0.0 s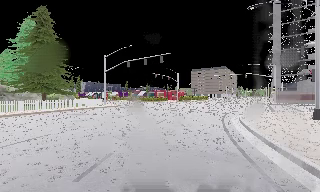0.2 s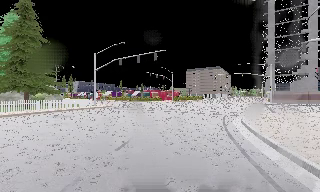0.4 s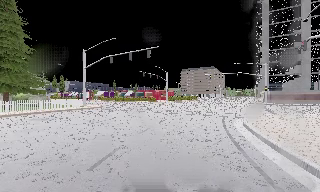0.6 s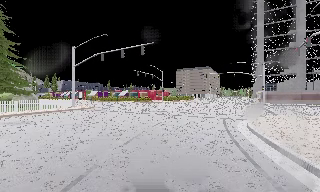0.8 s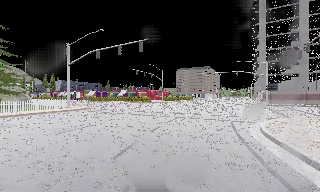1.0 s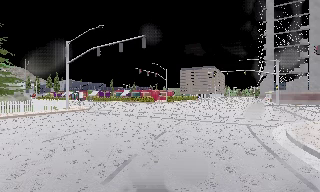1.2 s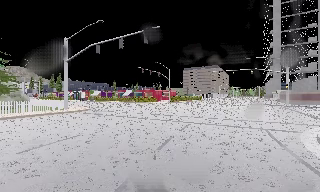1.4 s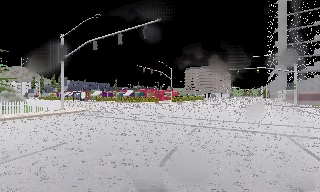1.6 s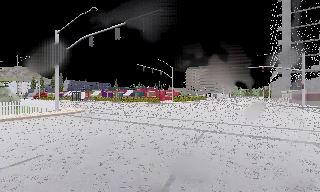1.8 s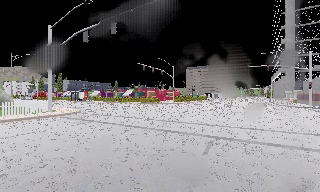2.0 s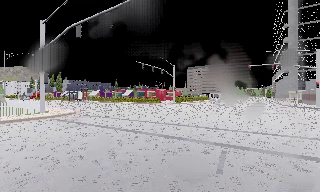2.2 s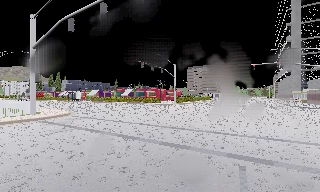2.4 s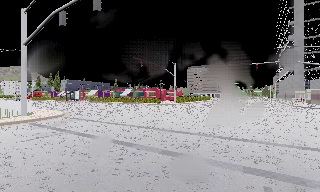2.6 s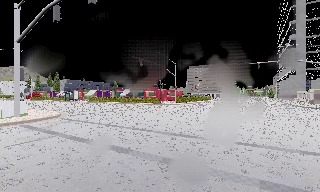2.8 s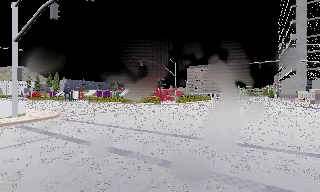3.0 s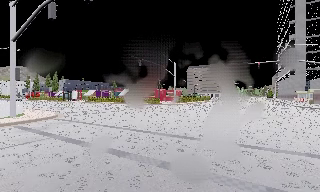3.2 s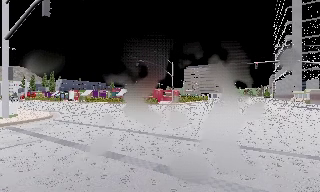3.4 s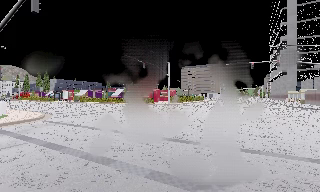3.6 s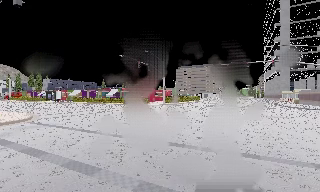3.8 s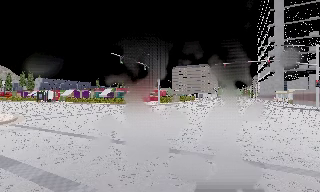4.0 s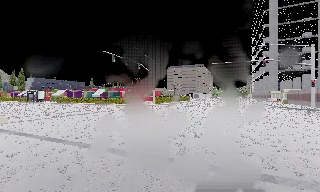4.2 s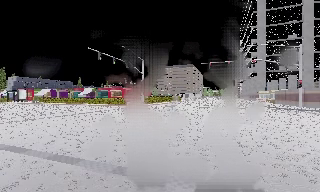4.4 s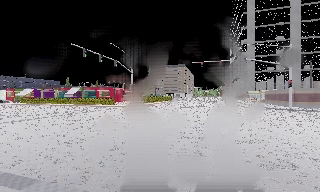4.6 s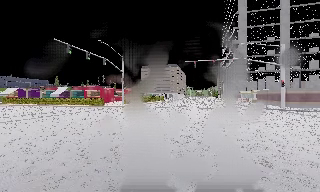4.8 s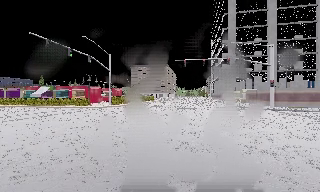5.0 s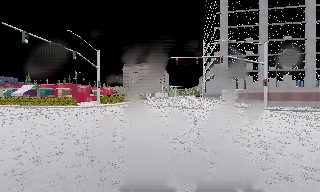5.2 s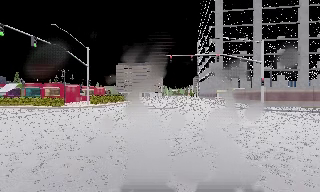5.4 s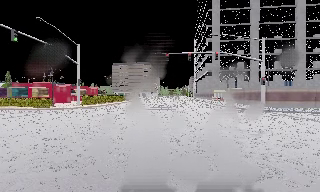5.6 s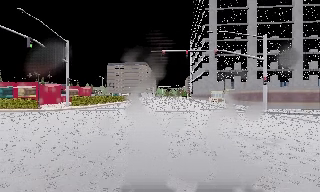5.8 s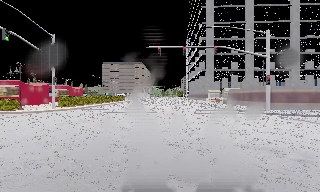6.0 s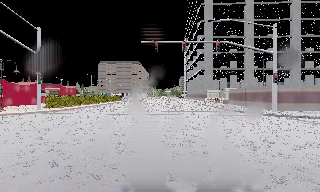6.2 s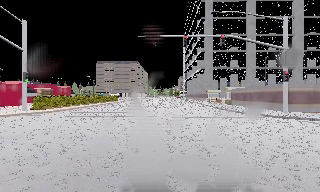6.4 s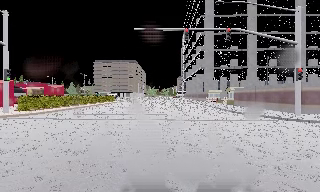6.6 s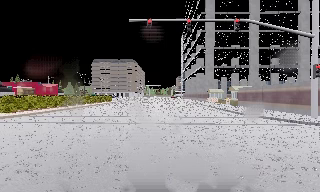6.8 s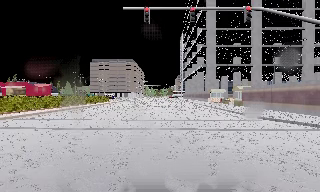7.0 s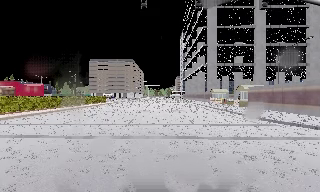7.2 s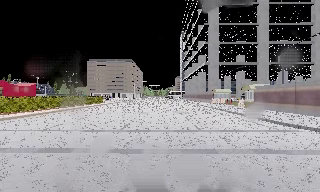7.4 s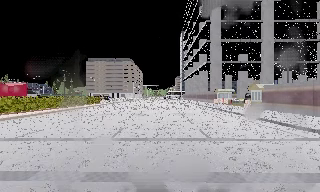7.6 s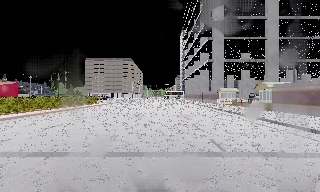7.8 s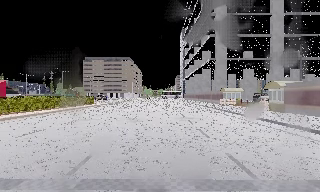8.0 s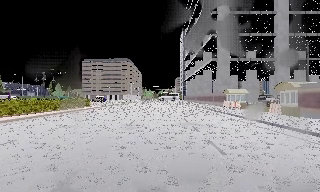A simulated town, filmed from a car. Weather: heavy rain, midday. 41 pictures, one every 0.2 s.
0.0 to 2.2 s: The camera travels forward, about 12 m, so what stands in front looms larger.
2.2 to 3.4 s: The camera travels forward, about 2 m, so what stands in front looms larger. It loses speed.
3.4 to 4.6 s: The scene slides to the left, as the camera pans about 15 degrees to its right. It travels forward, about 4 m, so what stands in front looms larger. It gains speed.
4.6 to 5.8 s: The camera swings to its right by about 10 degrees, and the scene slides to the left. It travels forward, about 7 m, so what stands in front looms larger.
5.8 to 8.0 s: The camera travels forward, about 15 m, so what stands in front looms larger.
The film runs forward here.
